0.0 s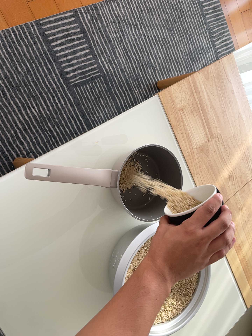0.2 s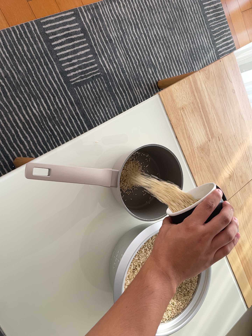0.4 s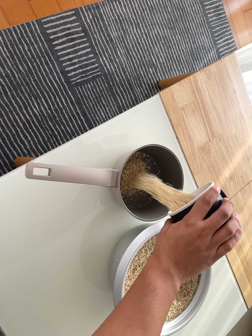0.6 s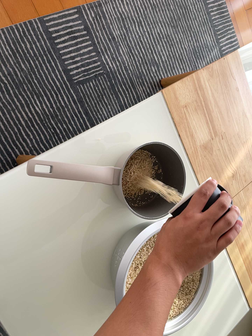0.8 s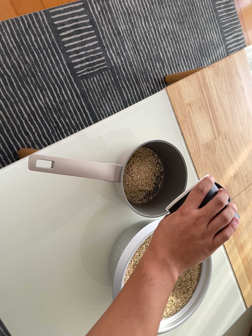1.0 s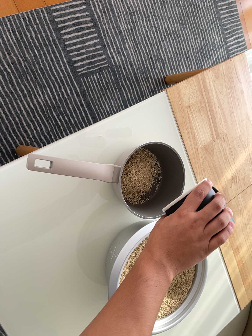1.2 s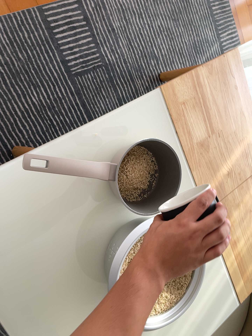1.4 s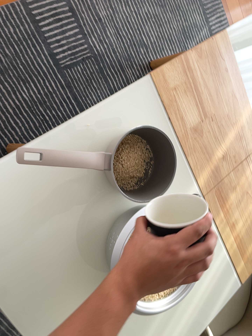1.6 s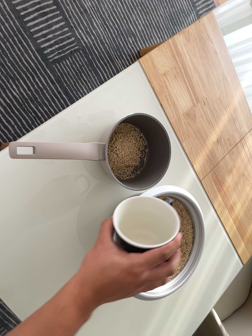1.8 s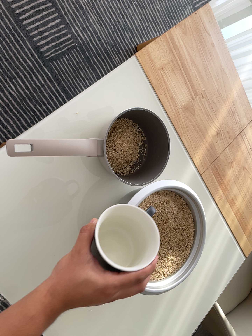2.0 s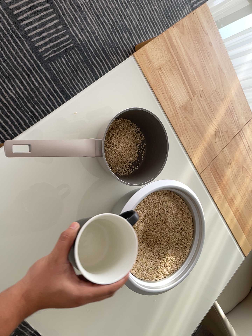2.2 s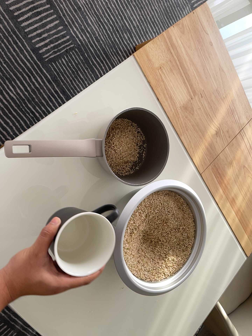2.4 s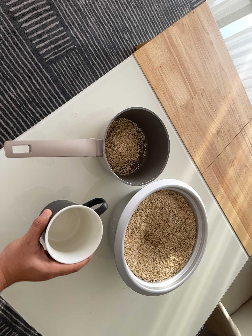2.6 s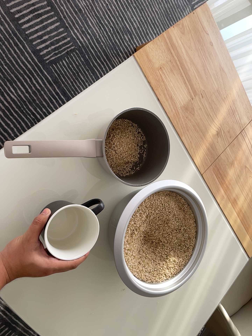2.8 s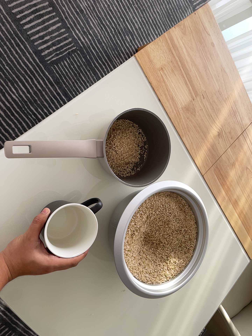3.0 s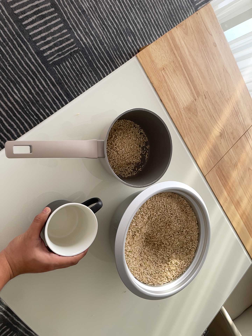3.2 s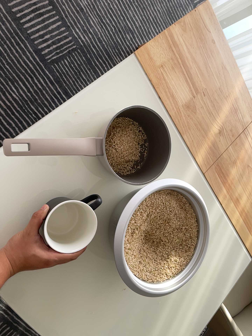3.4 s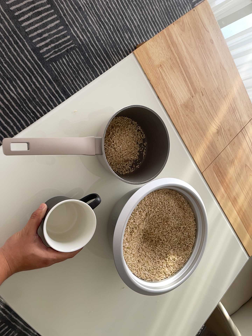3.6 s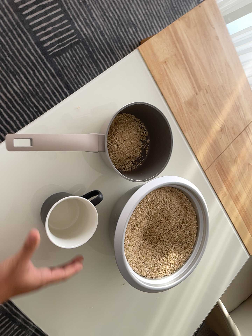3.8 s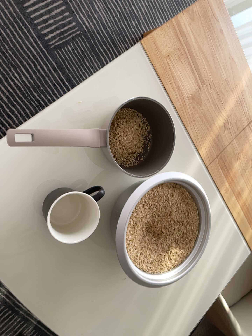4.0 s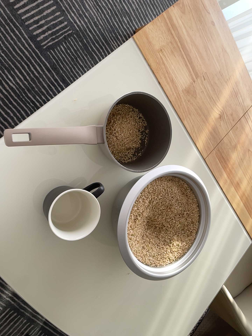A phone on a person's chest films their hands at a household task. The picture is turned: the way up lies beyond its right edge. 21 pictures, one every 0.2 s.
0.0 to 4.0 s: The camera's aim tips toward the bottom of its view by about 10 degrees, and the scene shifts upward. It rolls about its line of sight by about 10 degrees, and the scene rotates counterclockwise.
The film runs forward here.
